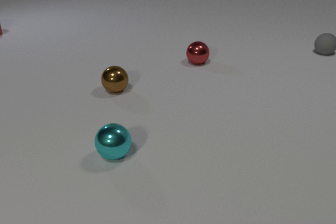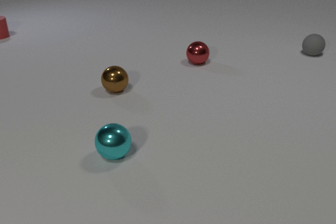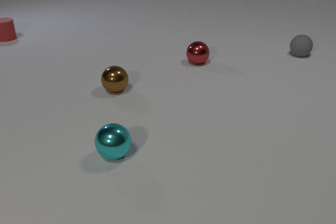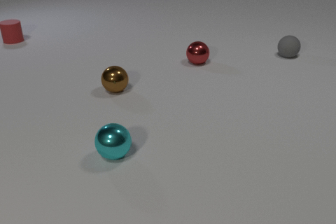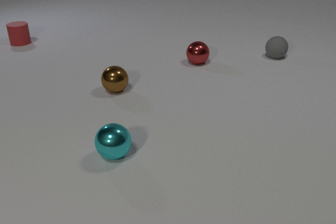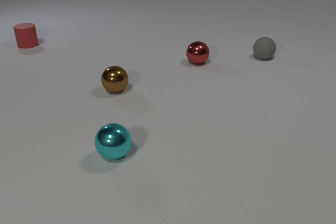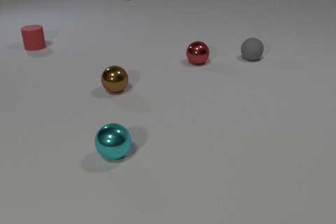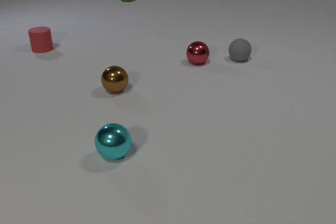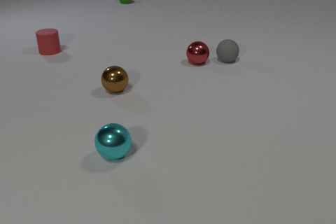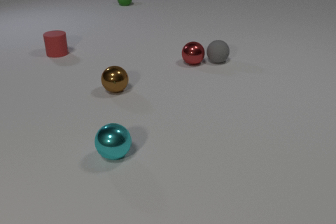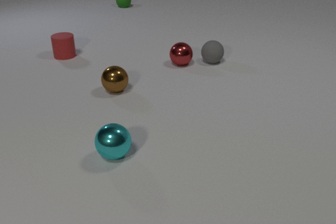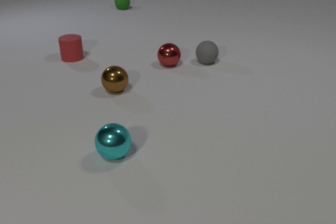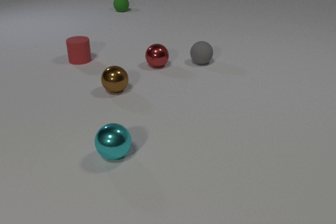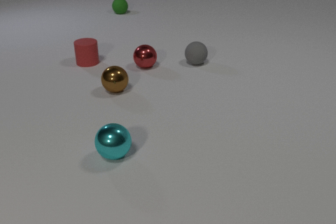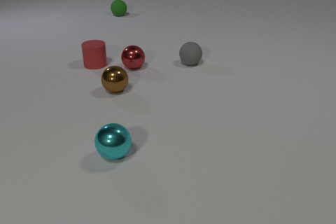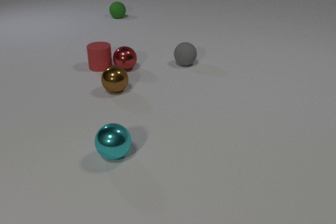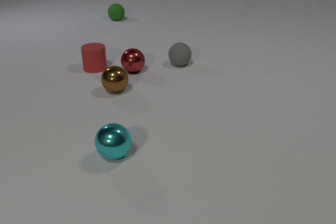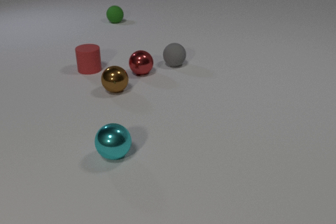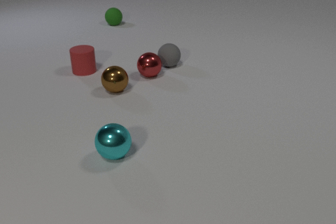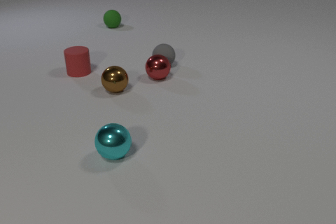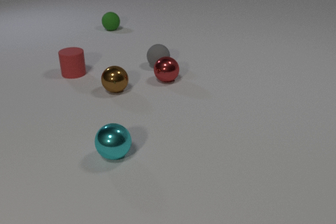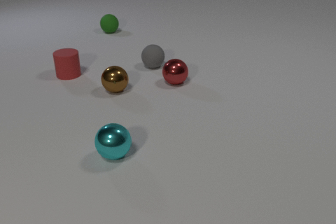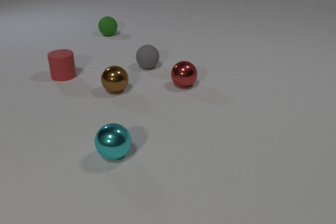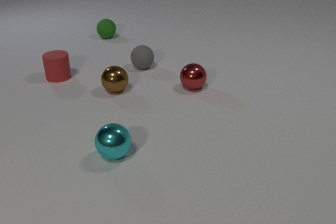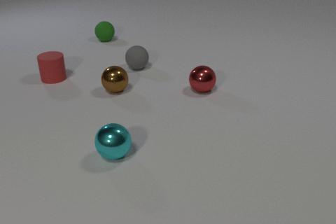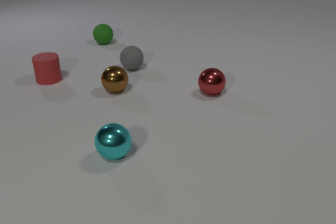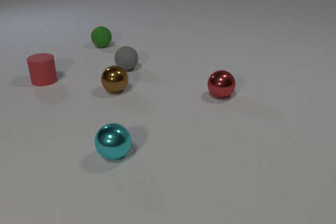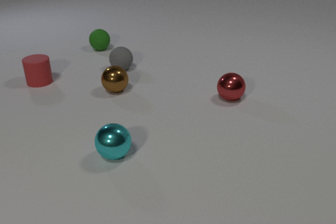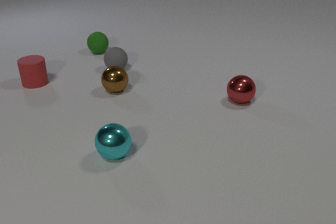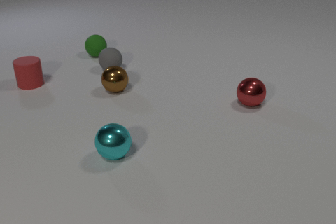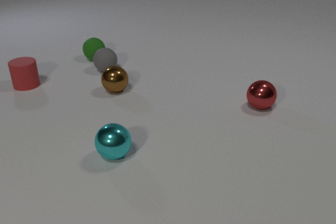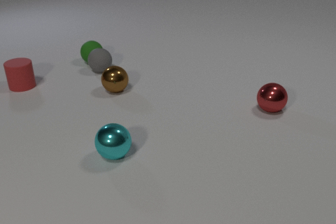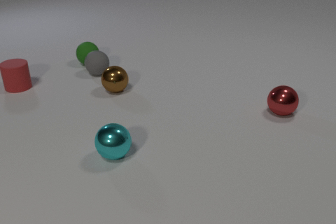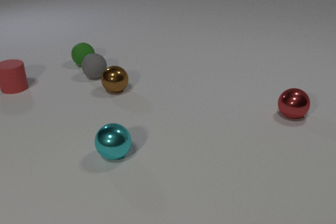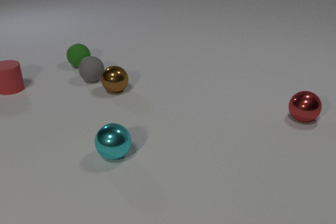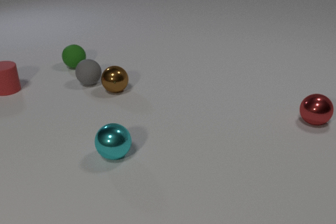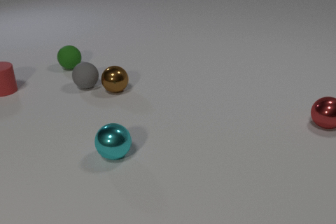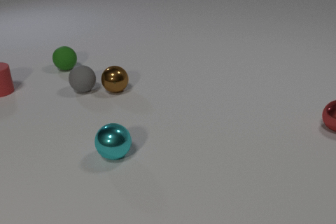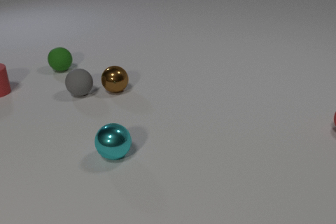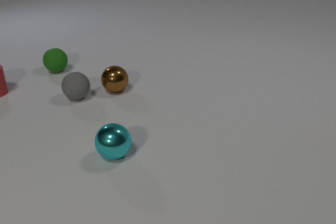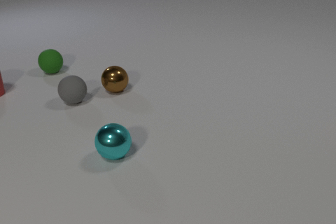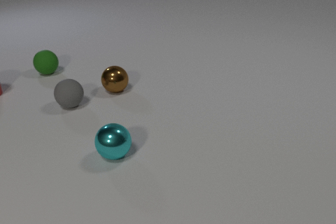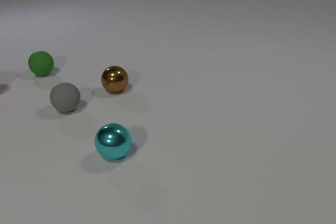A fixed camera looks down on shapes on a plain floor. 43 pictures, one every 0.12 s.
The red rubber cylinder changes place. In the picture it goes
toward the camera.
The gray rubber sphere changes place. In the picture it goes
to the left.
0.00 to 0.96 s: The gray rubber sphere rolls to the left and toward the camera. The green rubber sphere comes in at the top edge, rolls toward the camera. The red rubber cylinder slides toward the camera and to the right.
0.96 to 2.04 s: The gray rubber sphere rolls to the left. The red metal sphere rolls to the left and toward the camera. The green rubber sphere rolls toward the camera. The red rubber cylinder slides toward the camera and to the right. The gray rubber sphere and the red metal sphere collide. The red metal sphere and the red rubber cylinder collide.
2.04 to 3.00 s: The gray rubber sphere rolls to the left. The red metal sphere rolls to the right and toward the camera. The green rubber sphere rolls toward the camera. The red rubber cylinder slides to the left.
3.00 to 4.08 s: The gray rubber sphere rolls to the left and toward the camera. The red metal sphere rolls to the right. The green rubber sphere rolls toward the camera and to the left. The red rubber cylinder slides to the left. The gray rubber sphere and the green rubber sphere collide.
4.08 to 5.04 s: The gray rubber sphere rolls toward the camera and to the left. The red metal sphere rolls to the right, leaves at the right edge. The green rubber sphere rolls to the left. The red rubber cylinder slides to the left, leaves at the left edge.
How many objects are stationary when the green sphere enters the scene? 3.
How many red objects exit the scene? 2.
How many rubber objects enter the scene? 1.
